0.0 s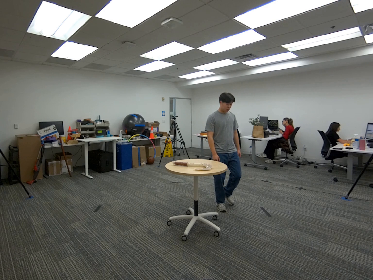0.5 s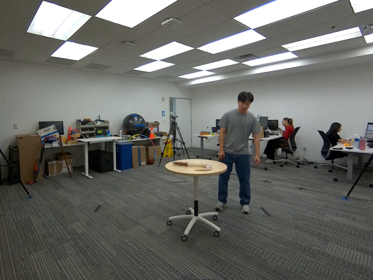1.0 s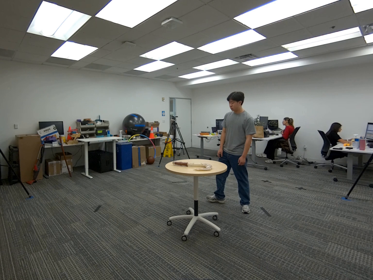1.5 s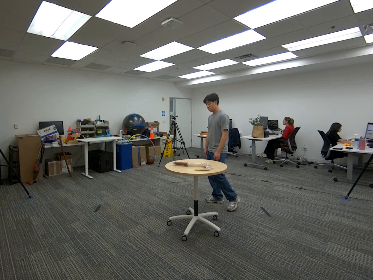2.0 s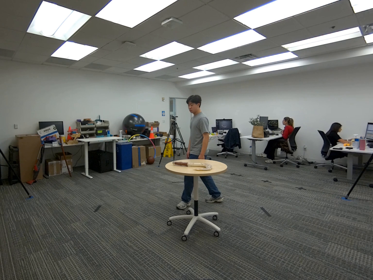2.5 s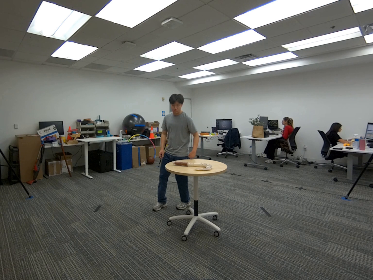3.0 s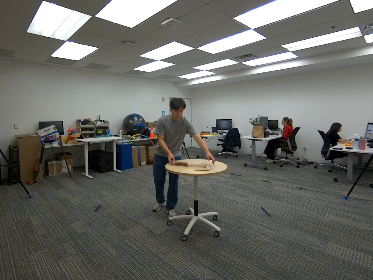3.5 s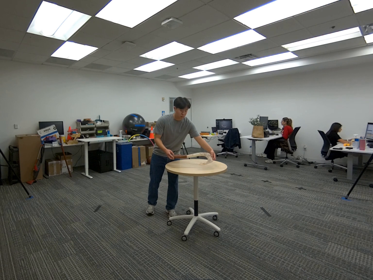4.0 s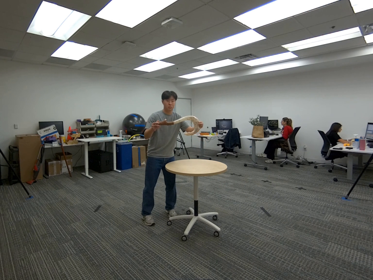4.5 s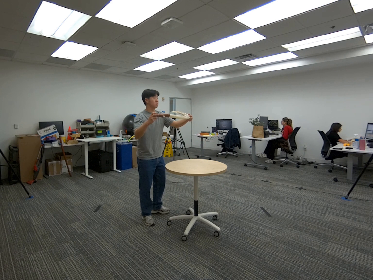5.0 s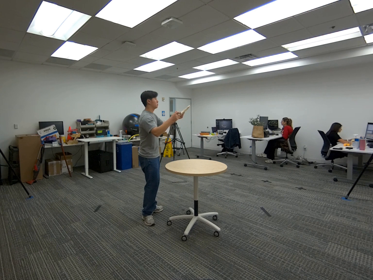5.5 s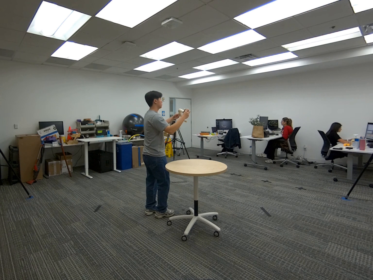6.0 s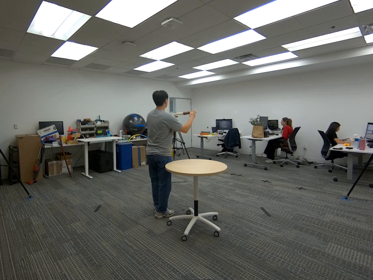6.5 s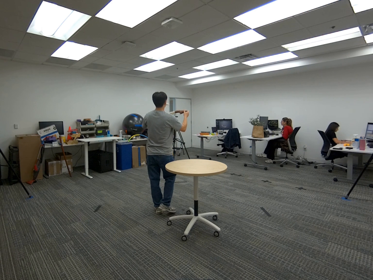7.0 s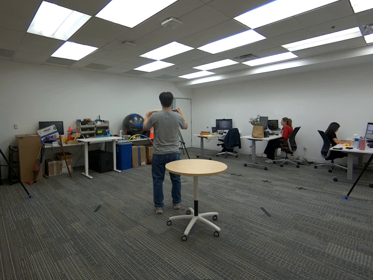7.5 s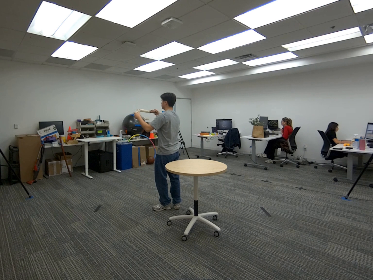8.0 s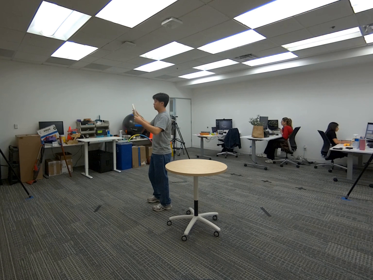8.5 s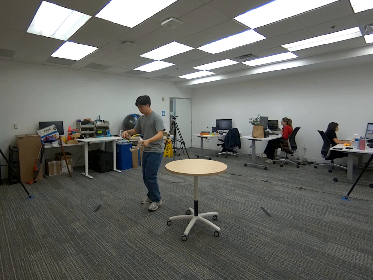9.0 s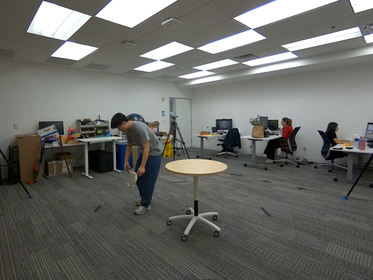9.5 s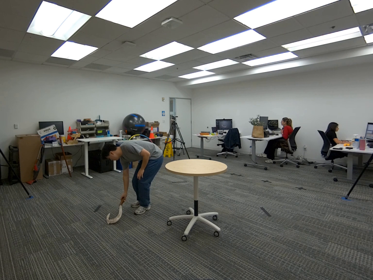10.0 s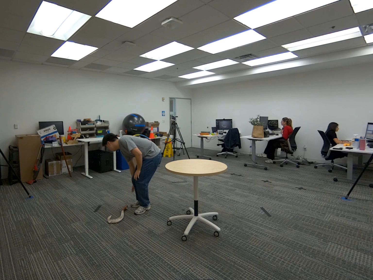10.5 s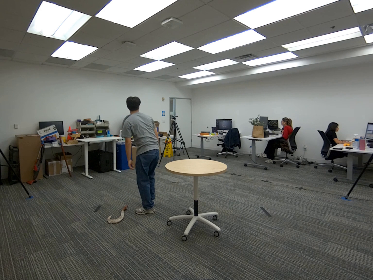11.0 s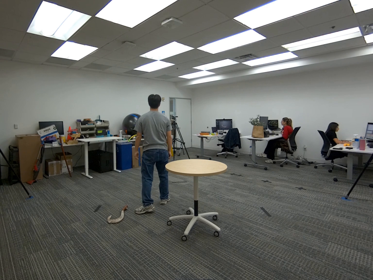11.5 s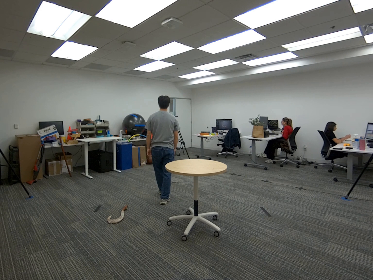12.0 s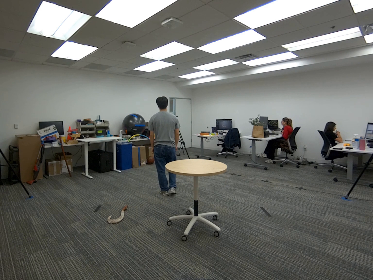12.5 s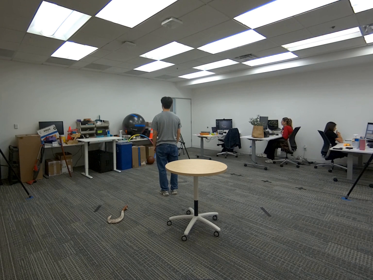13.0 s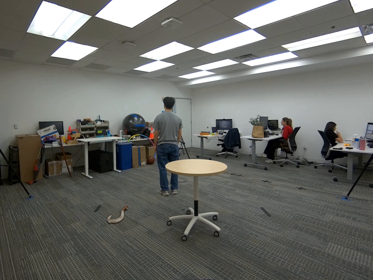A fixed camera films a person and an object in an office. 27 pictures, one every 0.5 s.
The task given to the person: Walk over to the Big Fish Hook on the round table and using both hands pick up the Big Fish Hook and begin to rotate the Big Fish Hook using both hands so that all cameras get a view of the Big Fish Hook. Place the Big Fish Hook on the ground when complete.
